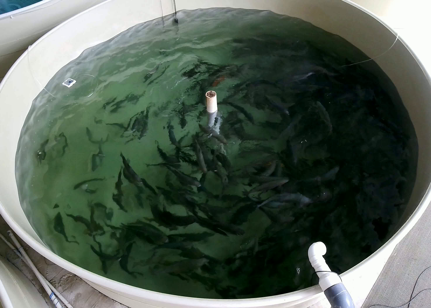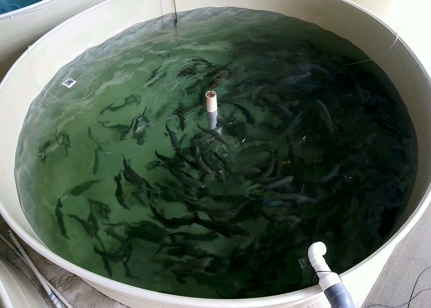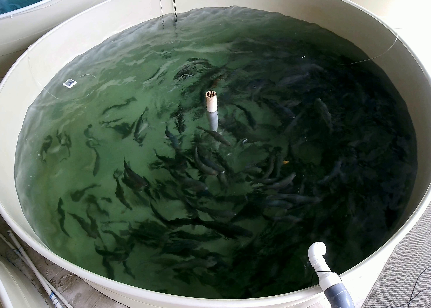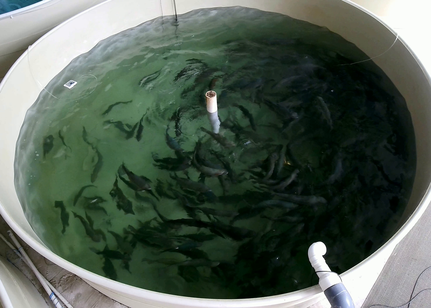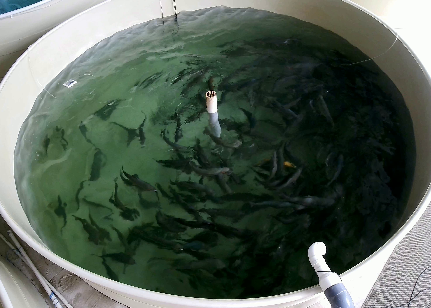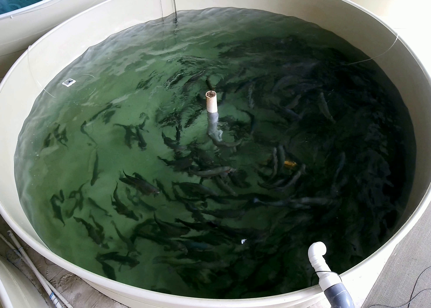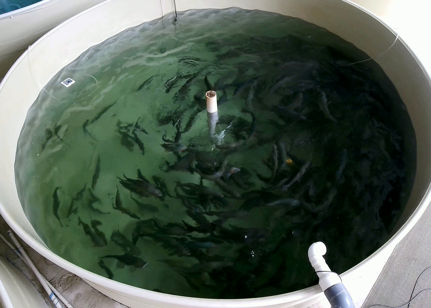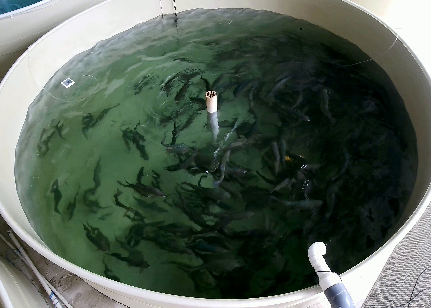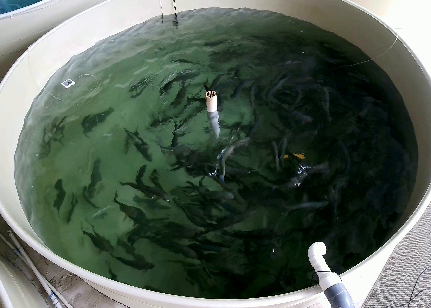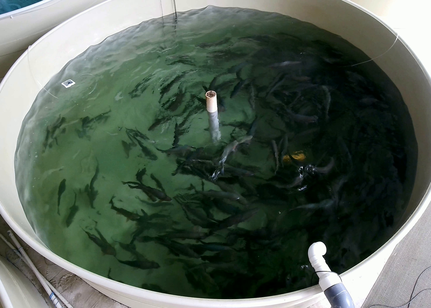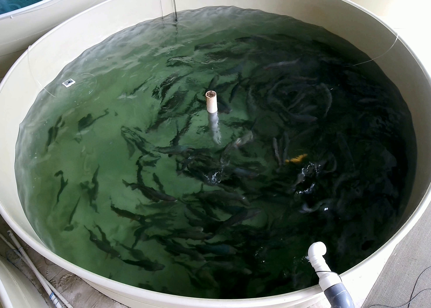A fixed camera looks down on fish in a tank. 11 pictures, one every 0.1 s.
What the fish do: Foraging.
